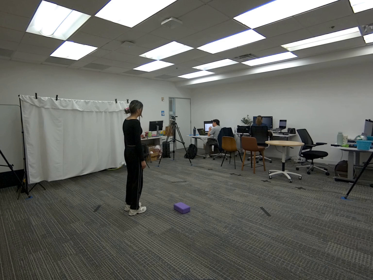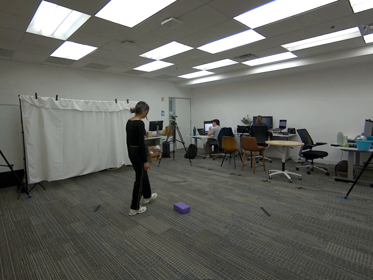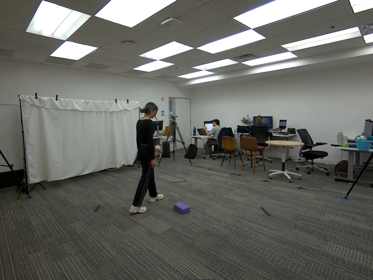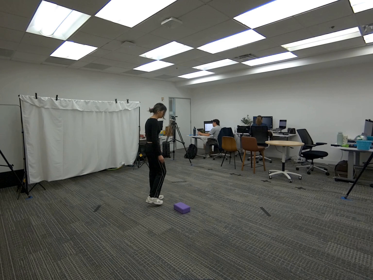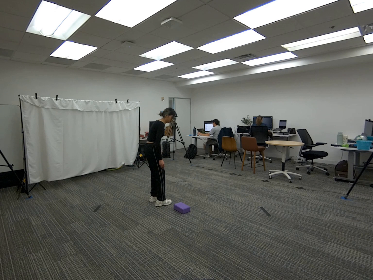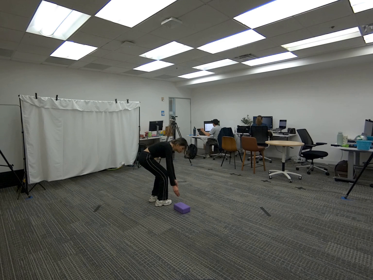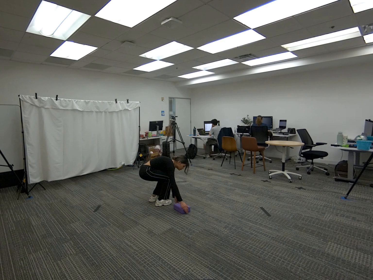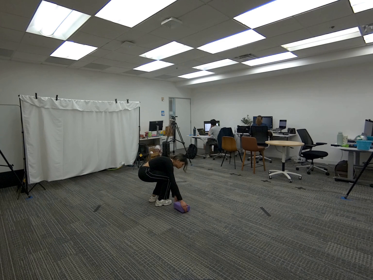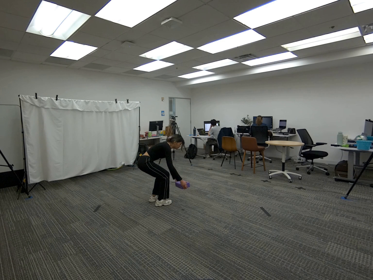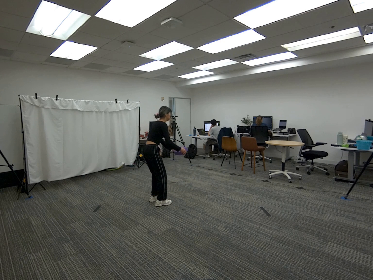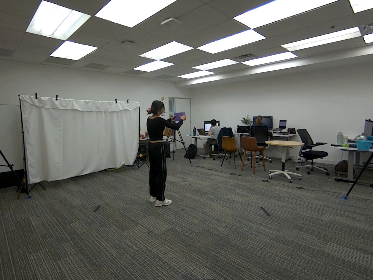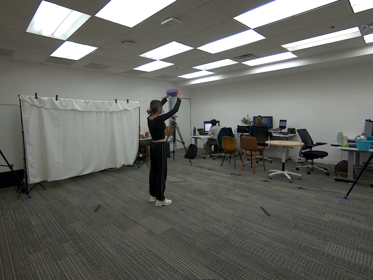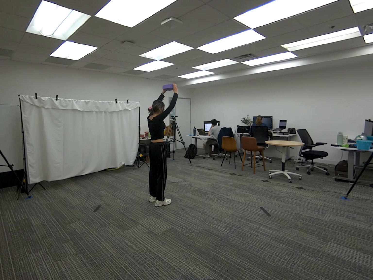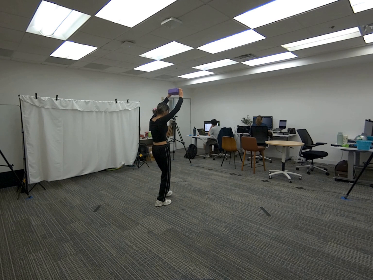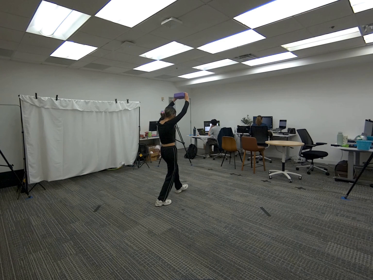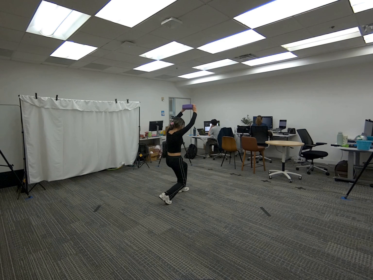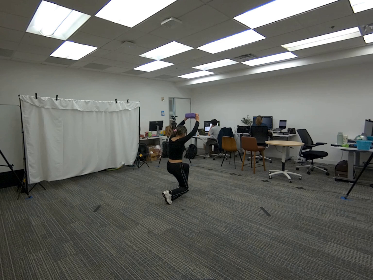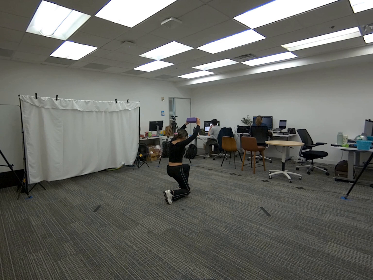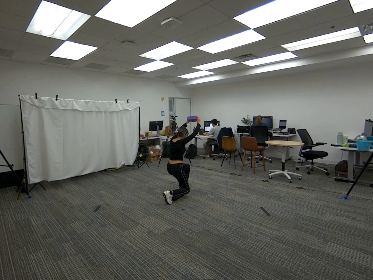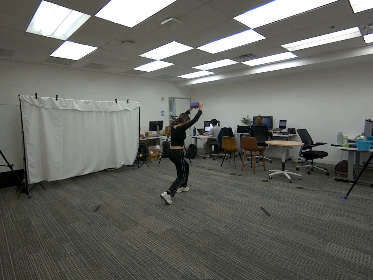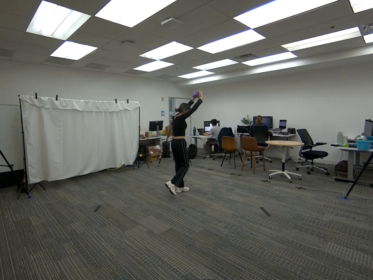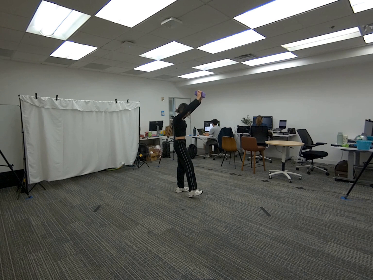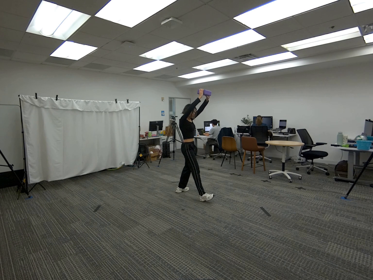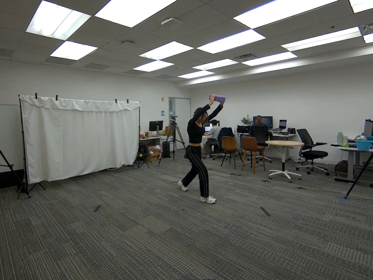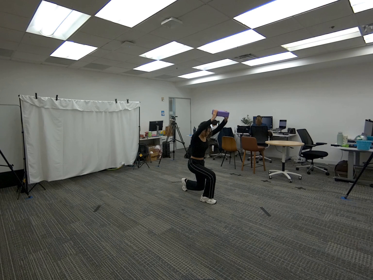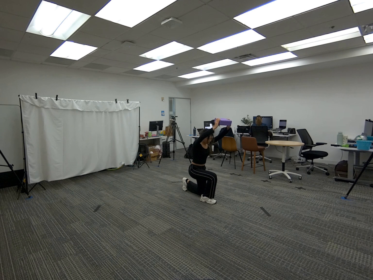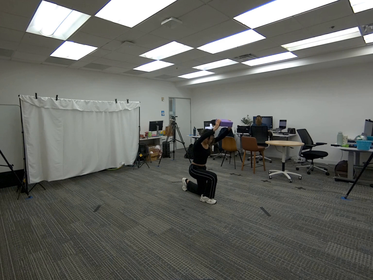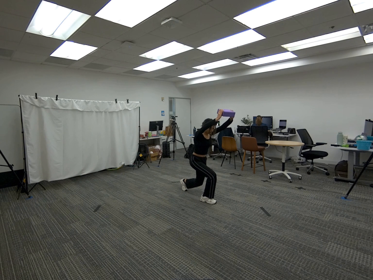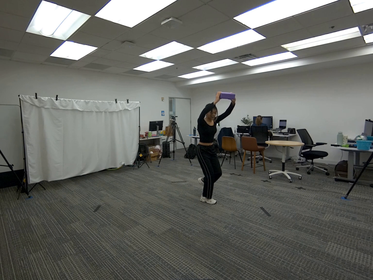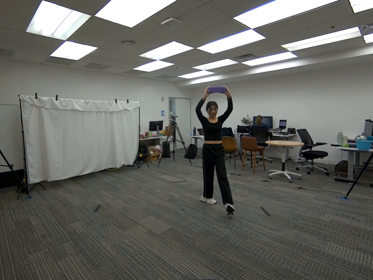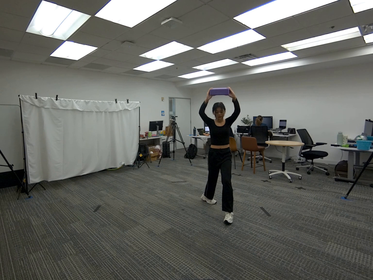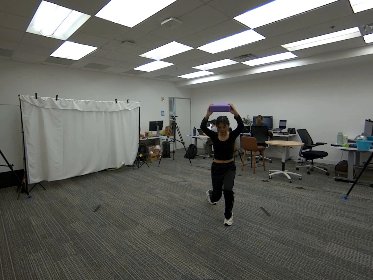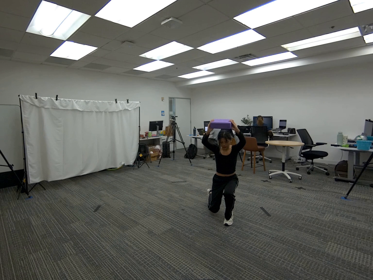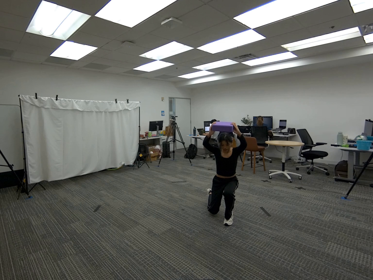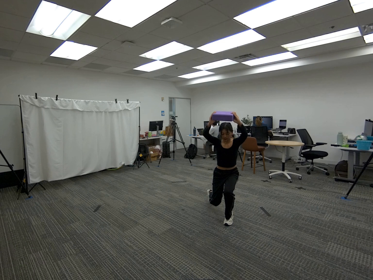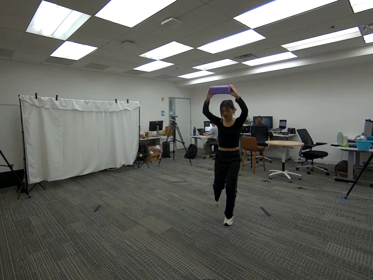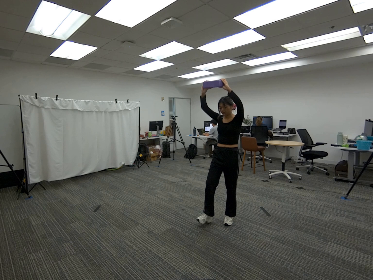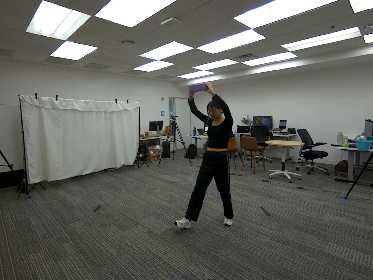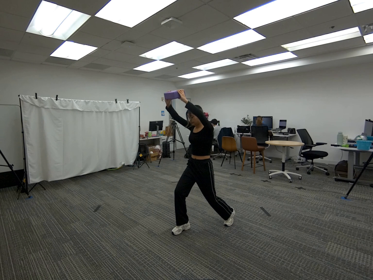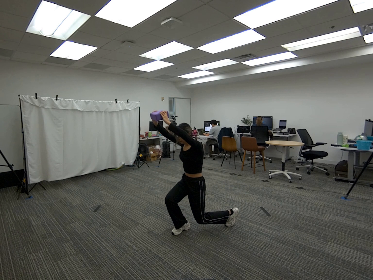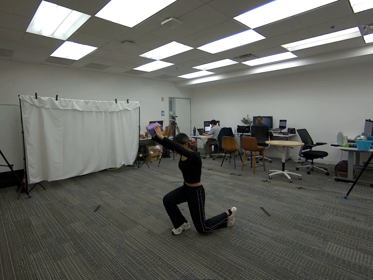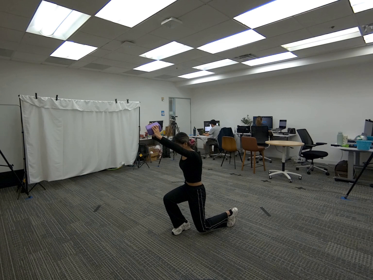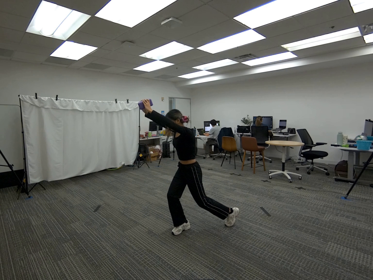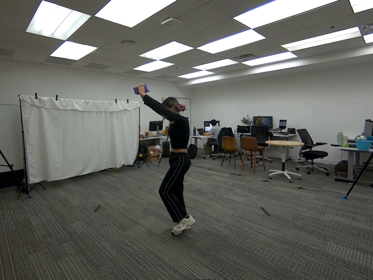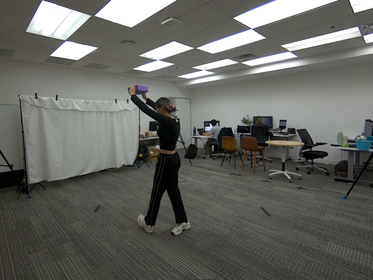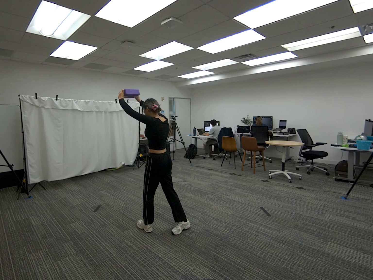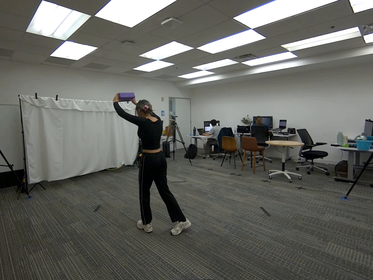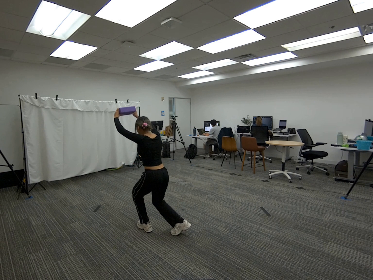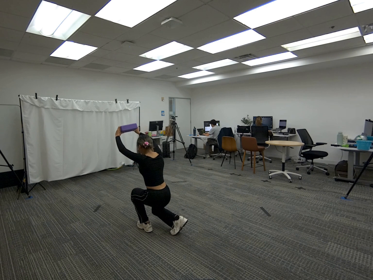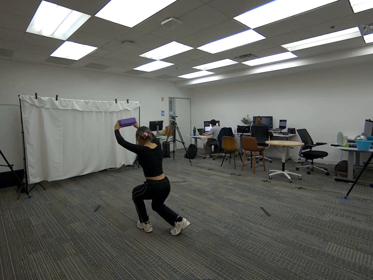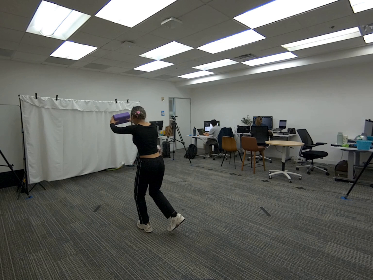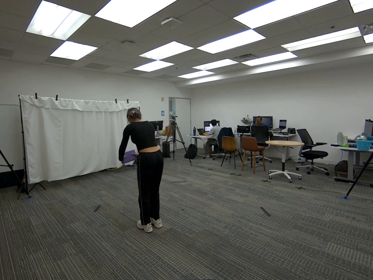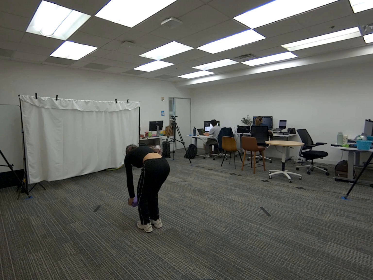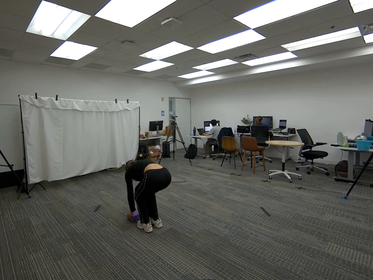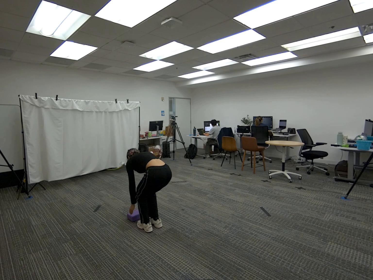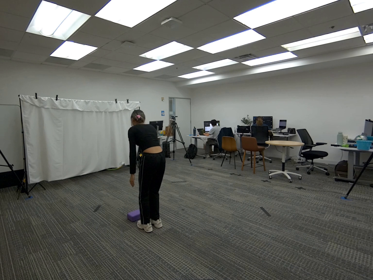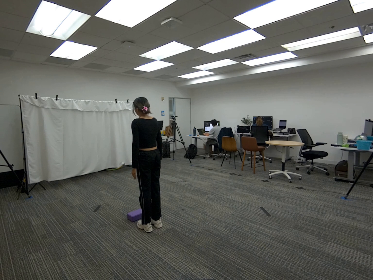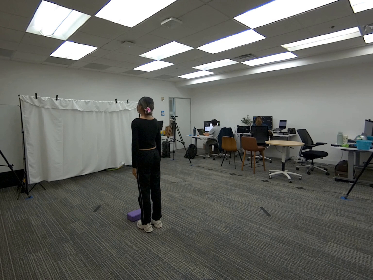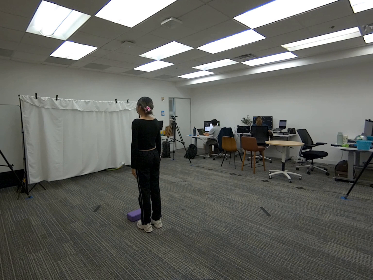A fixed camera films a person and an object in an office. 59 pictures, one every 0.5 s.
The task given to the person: Walk over to the yoga block on the ground and pick up the yoga block with both hands extending it up in the air as you perform a low lunge. Place the block on the ground when completed.
